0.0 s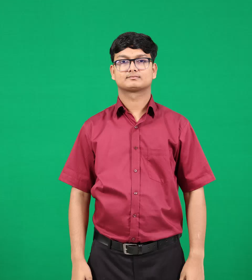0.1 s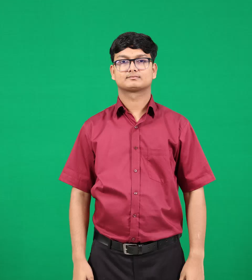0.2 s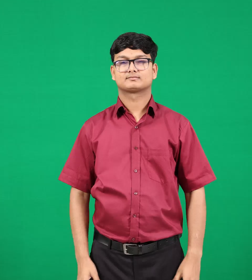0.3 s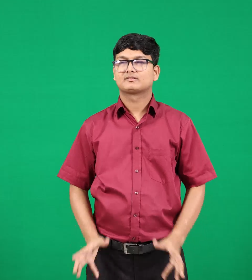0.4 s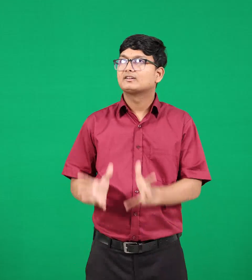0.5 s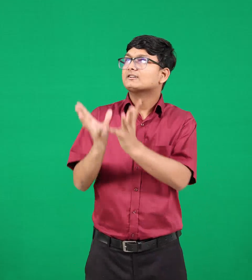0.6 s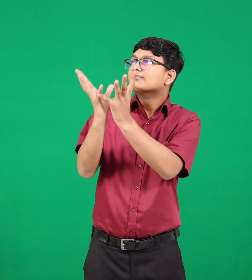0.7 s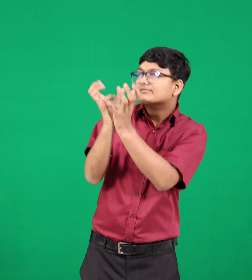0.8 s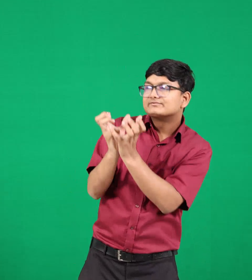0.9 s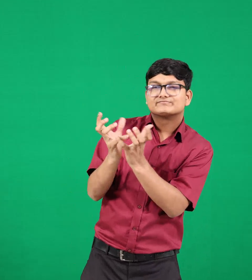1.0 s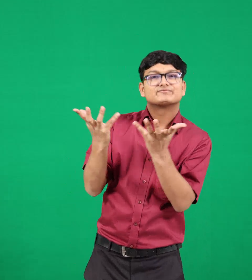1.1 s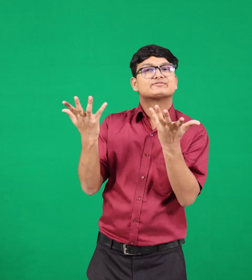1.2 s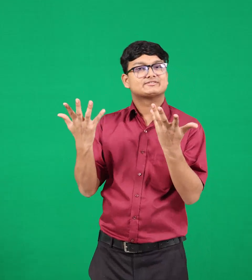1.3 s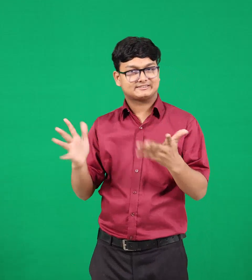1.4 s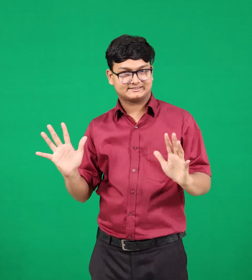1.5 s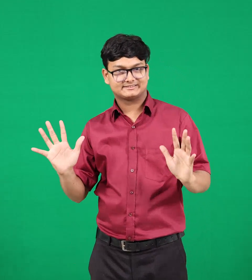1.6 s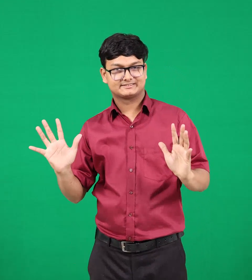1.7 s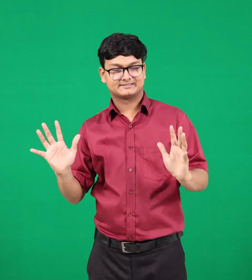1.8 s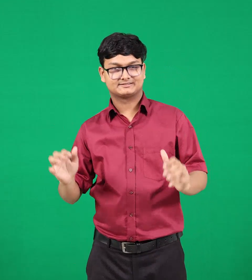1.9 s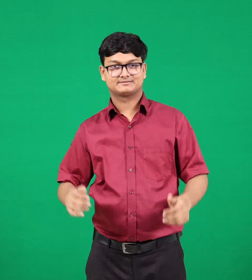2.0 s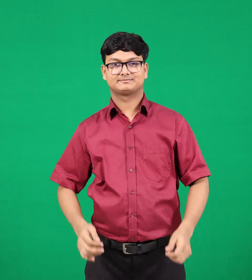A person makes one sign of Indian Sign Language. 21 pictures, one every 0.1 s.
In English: caught
